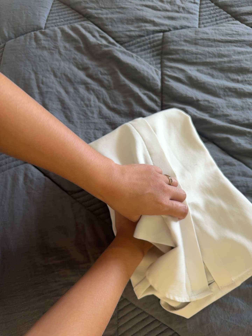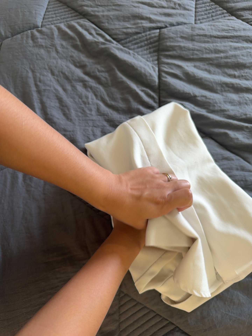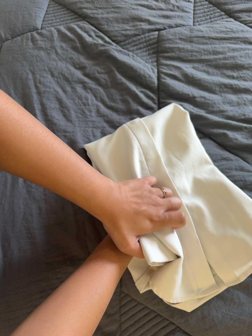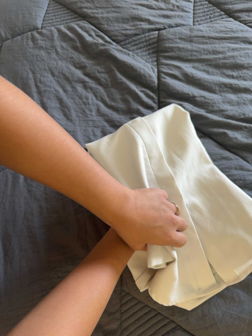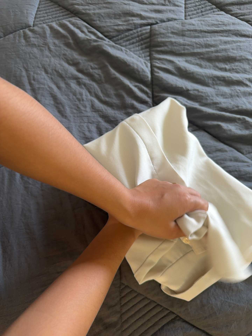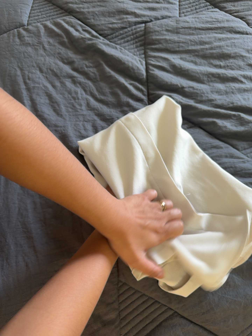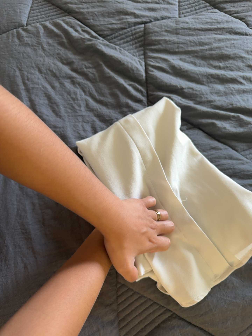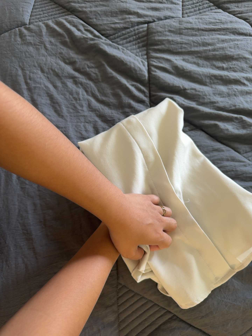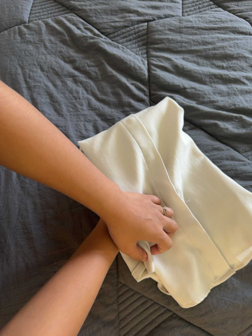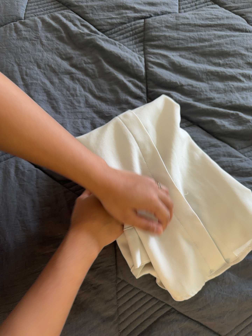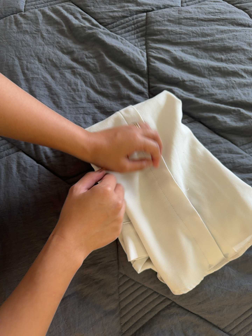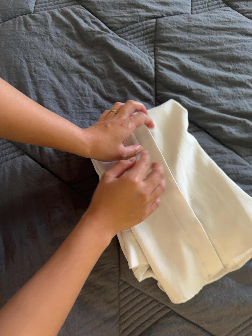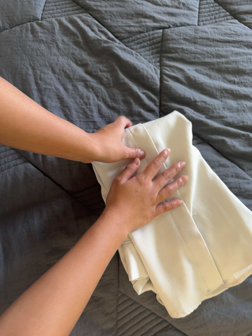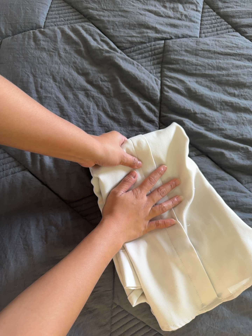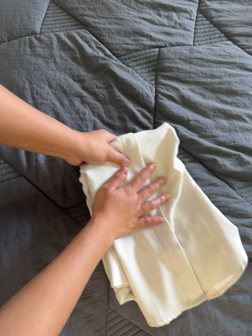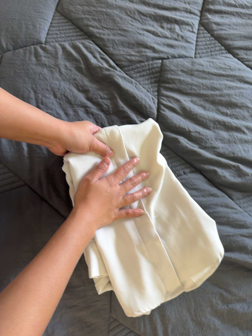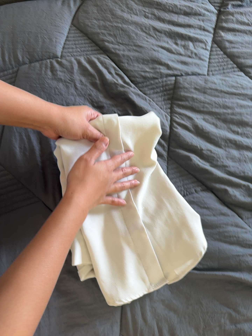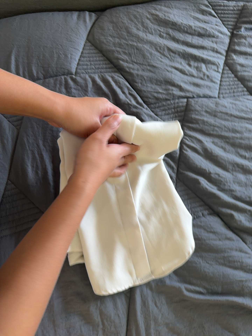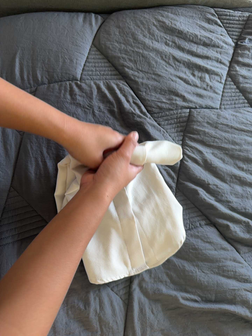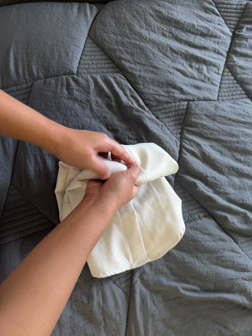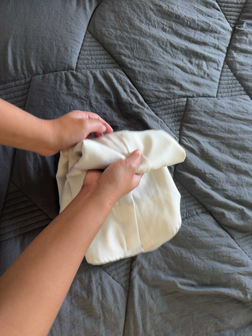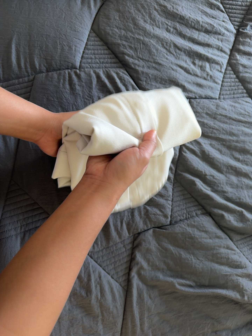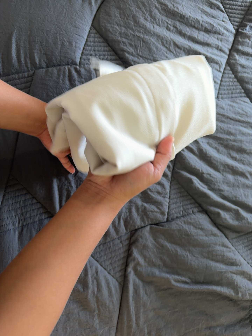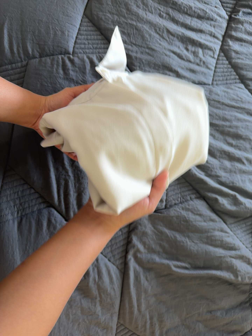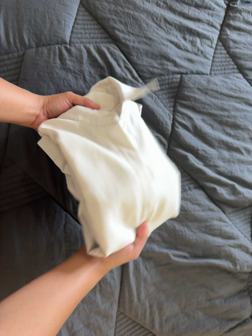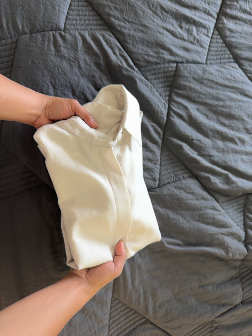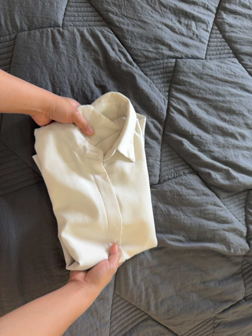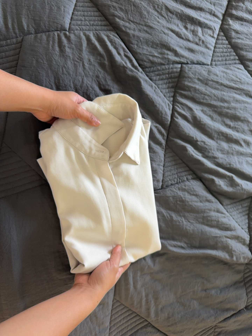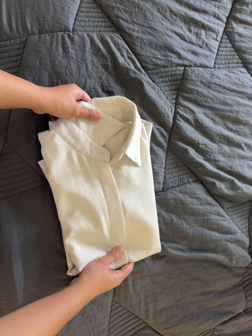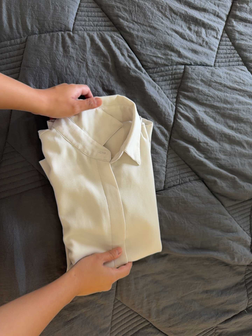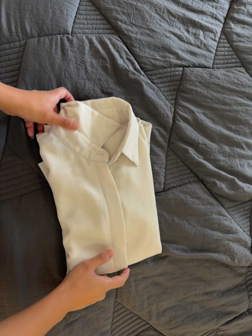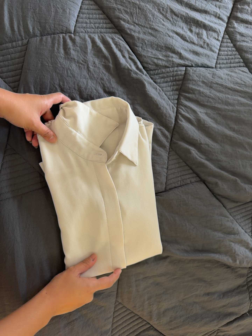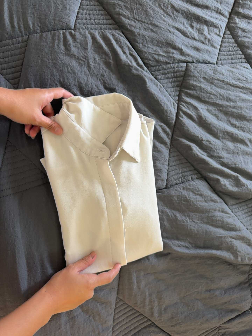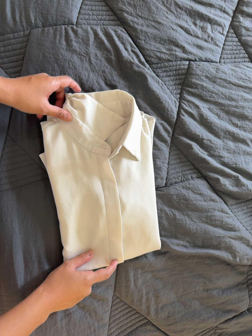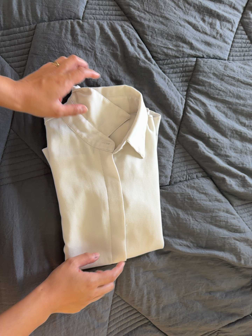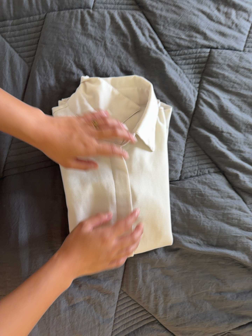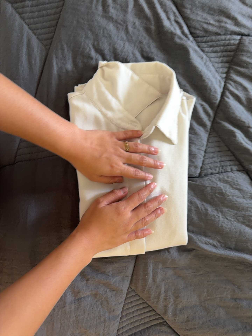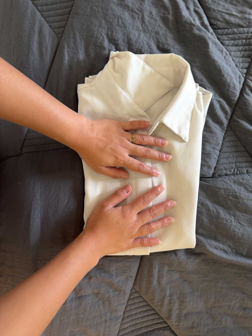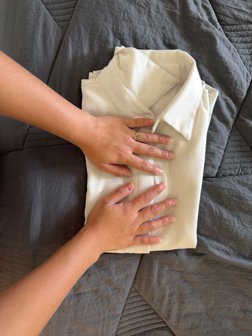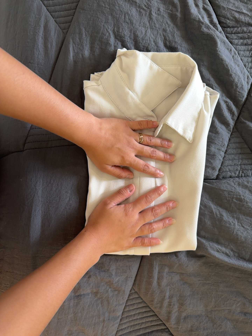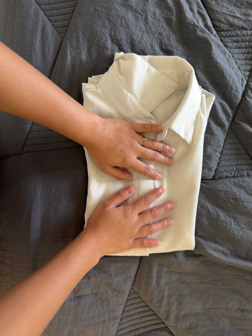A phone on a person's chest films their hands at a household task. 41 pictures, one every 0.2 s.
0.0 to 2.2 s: The camera shifts only a little, or ends up much as it began.
2.2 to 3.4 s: The camera travels toward the top of its view and to its left, about 16 cm, so close, fixed things drift downward. It rolls about its line of sight by about 10 degrees, and the scene rotates clockwise.
3.4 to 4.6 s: The camera's aim tips toward the bottom of its view by about 10 degrees.
4.6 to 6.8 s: The camera shifts only a little, or ends up much as it began.
6.8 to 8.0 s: The camera travels forward, about 6 cm, so what stands in front looms larger.
The film runs forward here.
